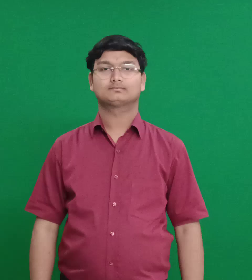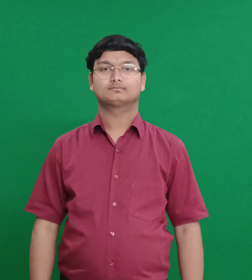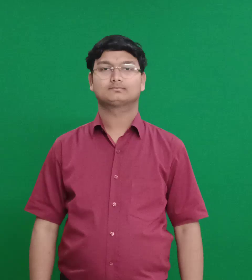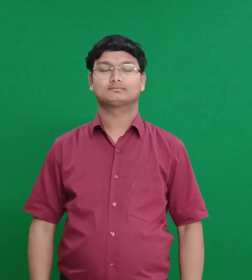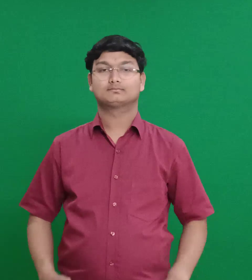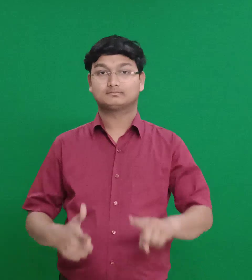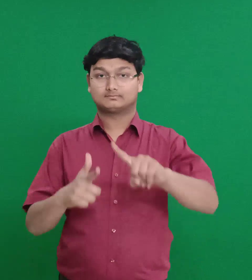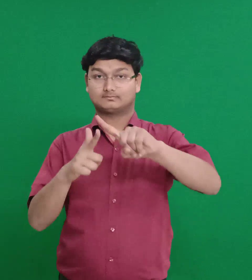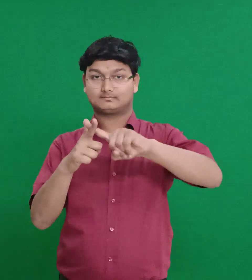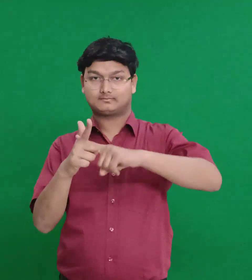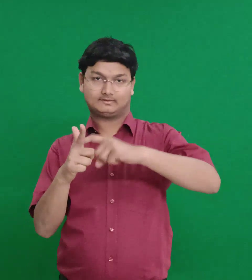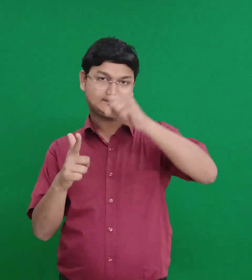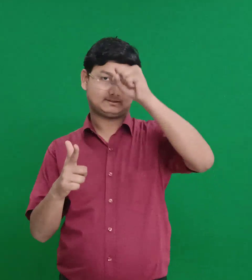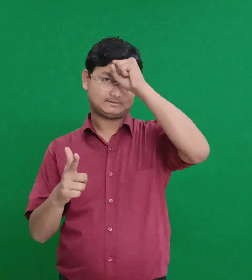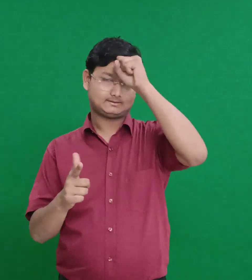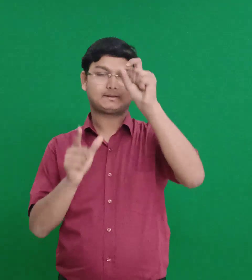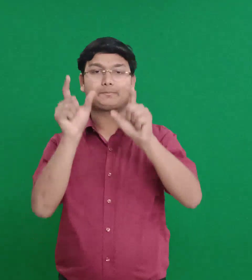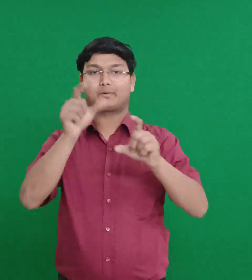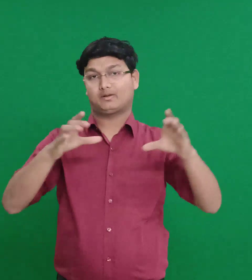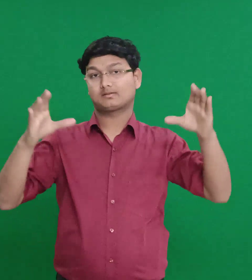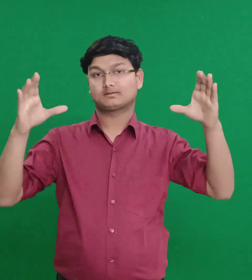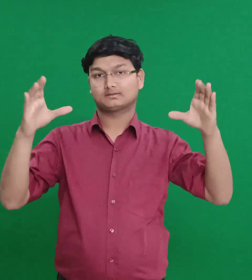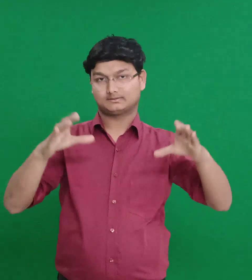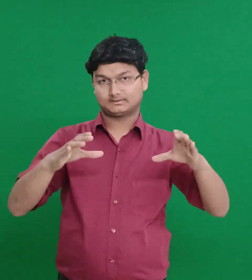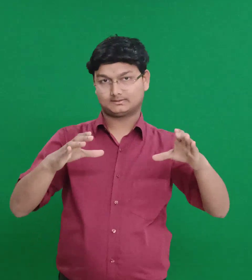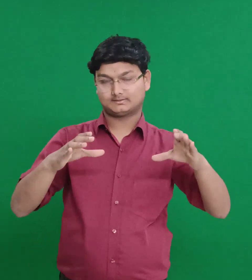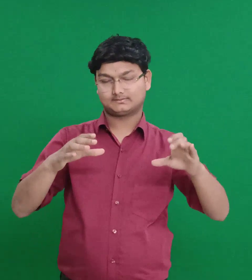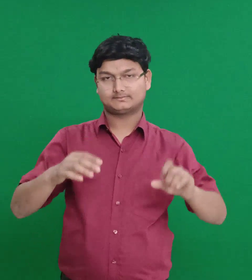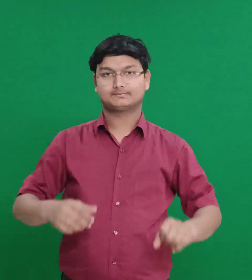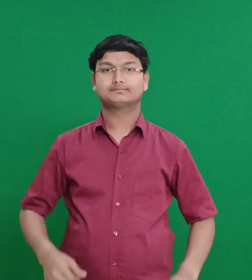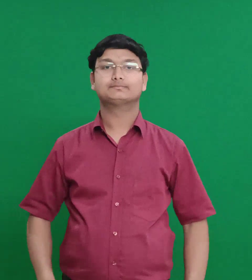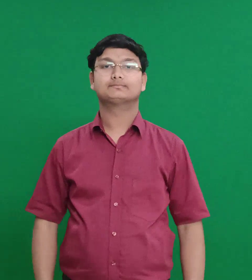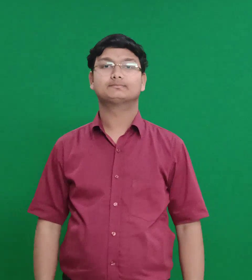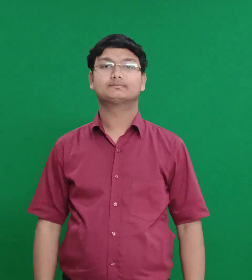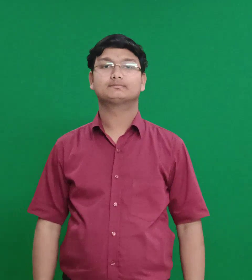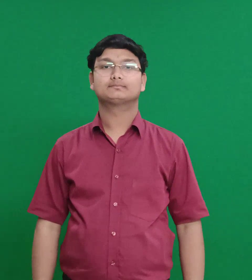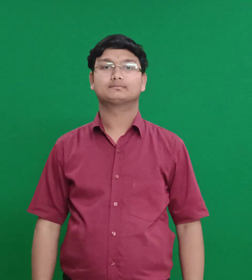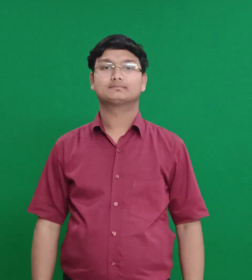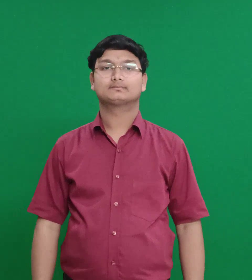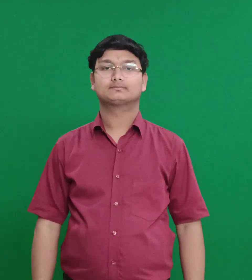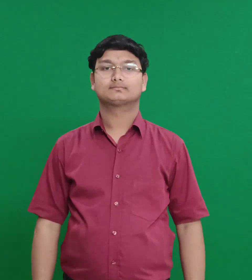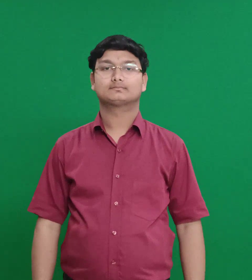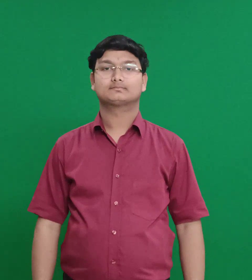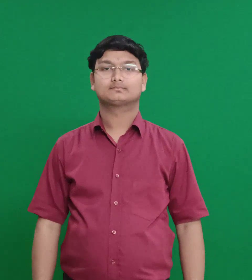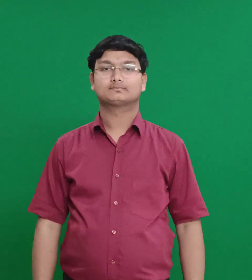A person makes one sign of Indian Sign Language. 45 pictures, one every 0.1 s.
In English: tribes of judah
